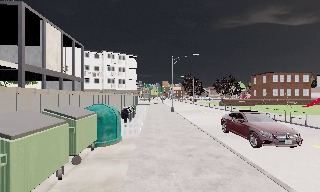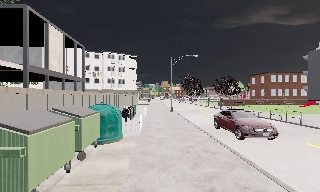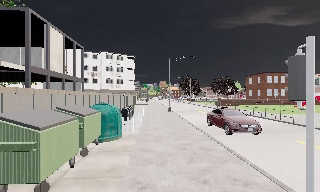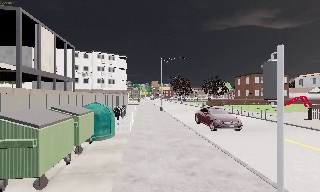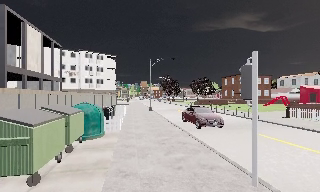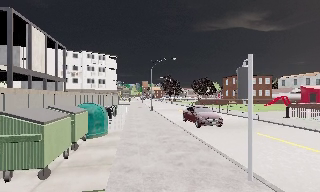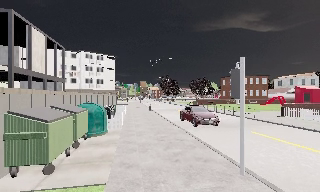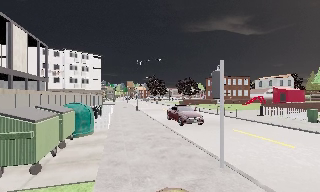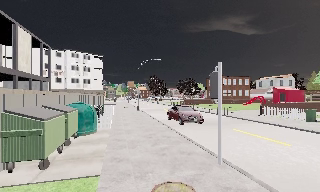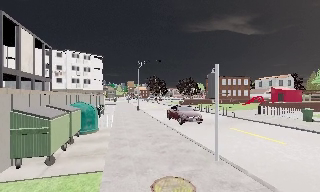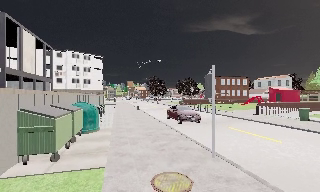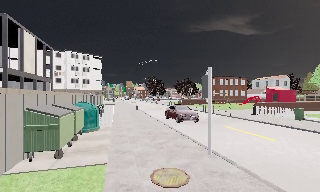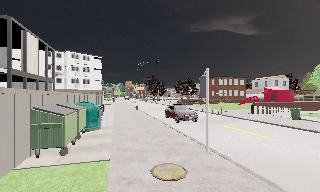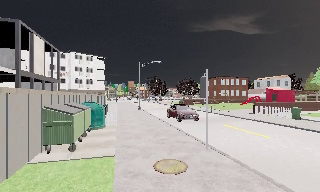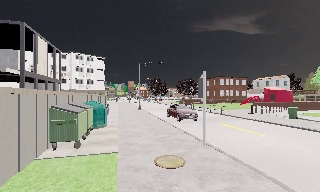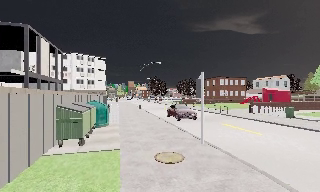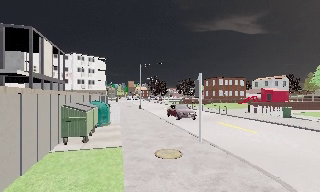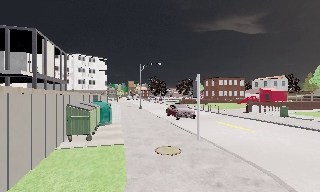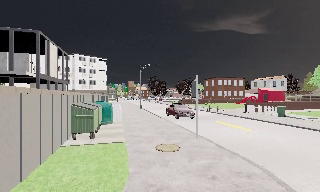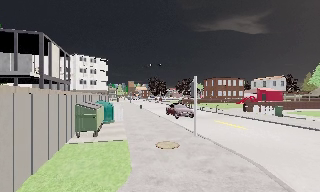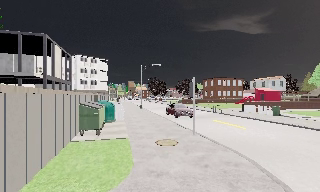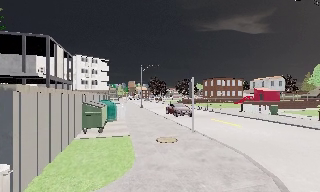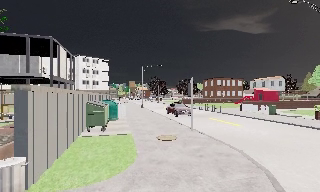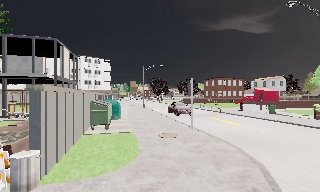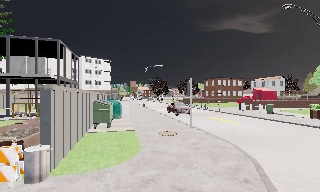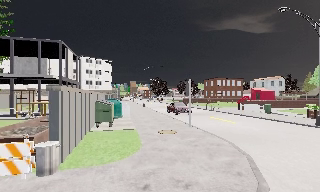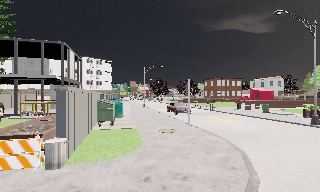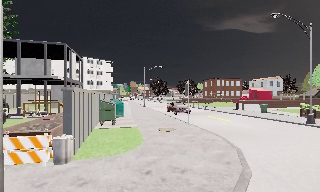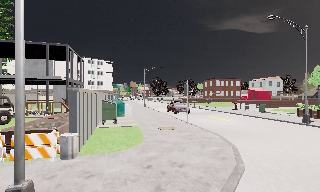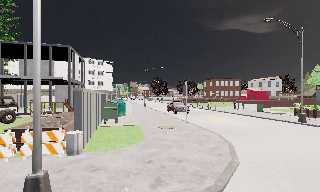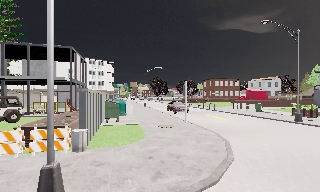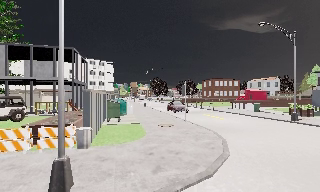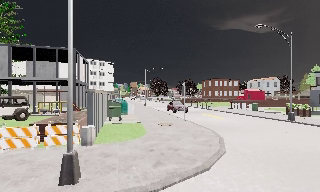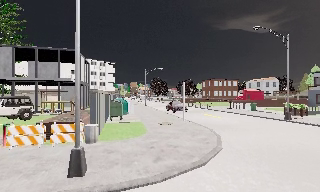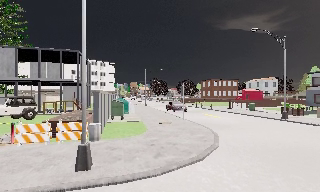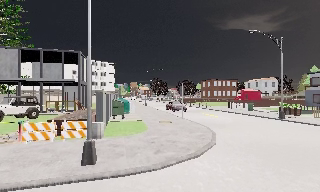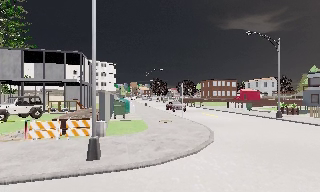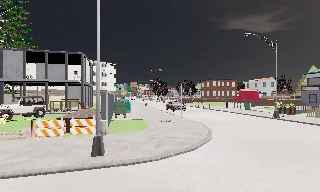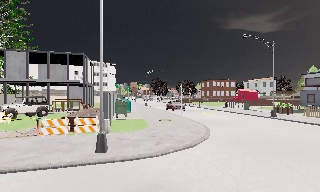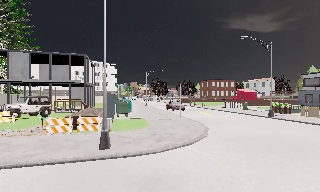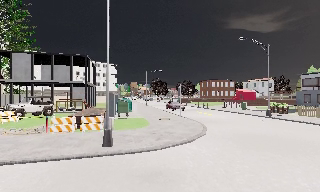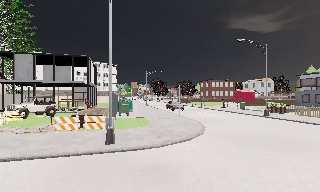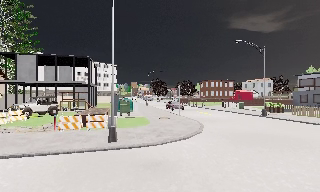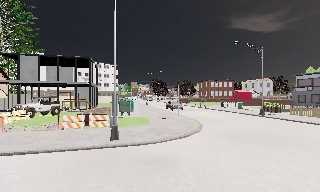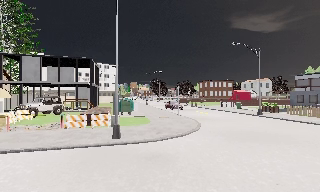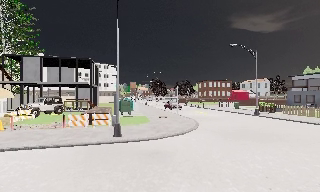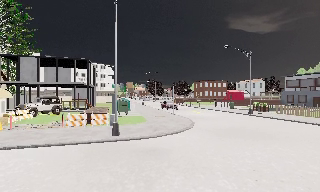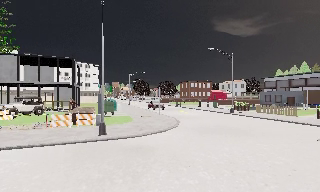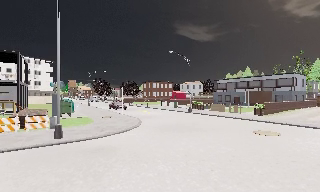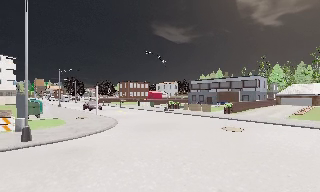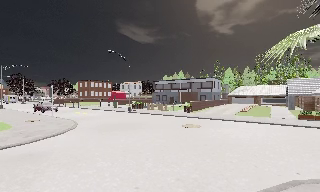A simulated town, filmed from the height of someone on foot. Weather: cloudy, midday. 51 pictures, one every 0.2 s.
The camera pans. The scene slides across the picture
to the left.
The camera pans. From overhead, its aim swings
clockwise.
0.0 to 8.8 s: The scene slides to the left, as the camera pans about 10 degrees to its right. It travels backward, about 15 m, so what stands in front gets smaller.
8.8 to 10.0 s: The camera swings to its right by about 40 degrees, and the scene slides to the left. It travels backward, about 2 m.
The film runs backward here.
